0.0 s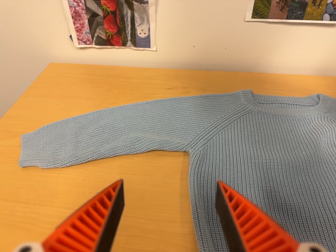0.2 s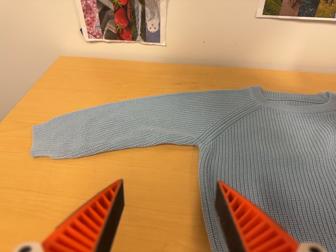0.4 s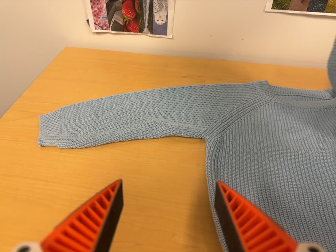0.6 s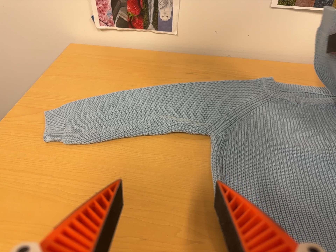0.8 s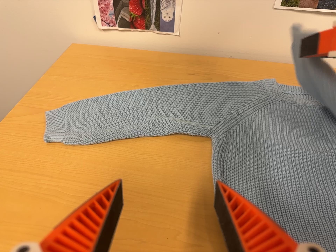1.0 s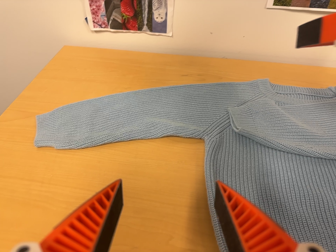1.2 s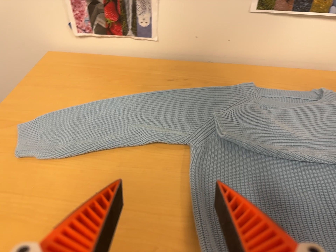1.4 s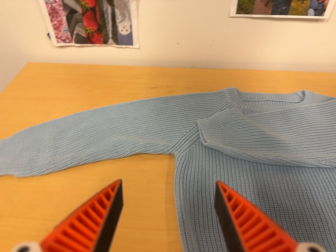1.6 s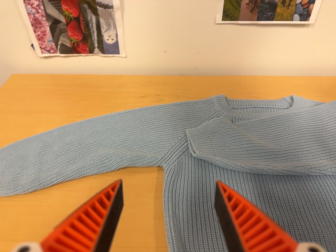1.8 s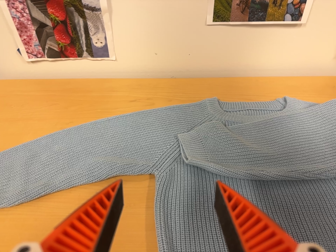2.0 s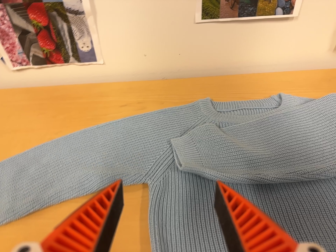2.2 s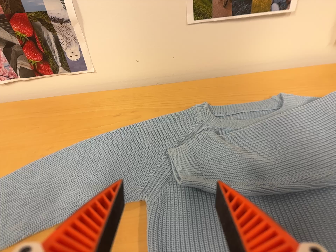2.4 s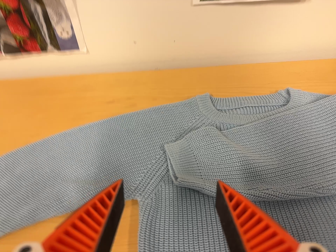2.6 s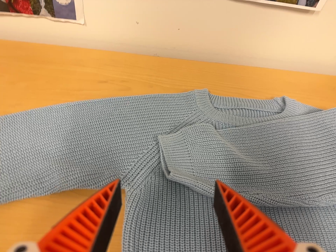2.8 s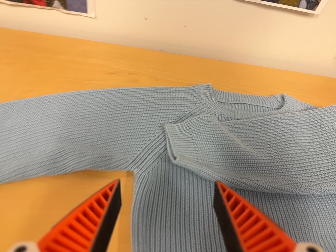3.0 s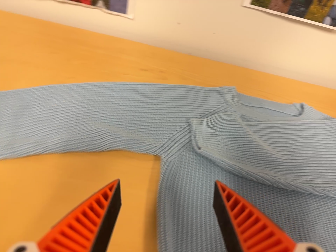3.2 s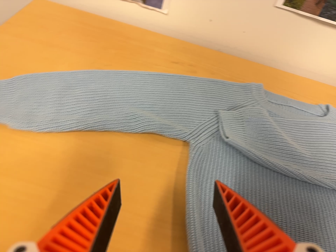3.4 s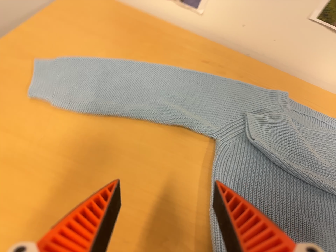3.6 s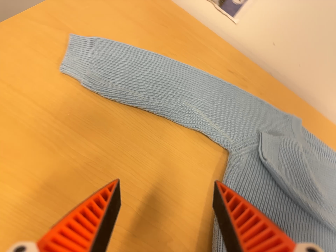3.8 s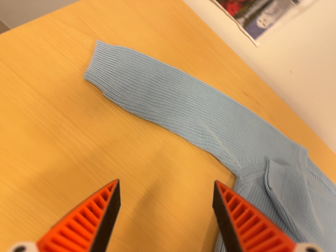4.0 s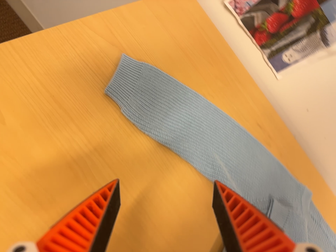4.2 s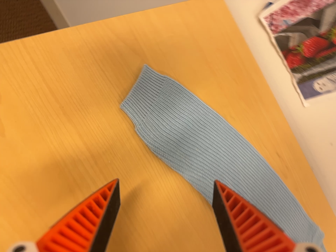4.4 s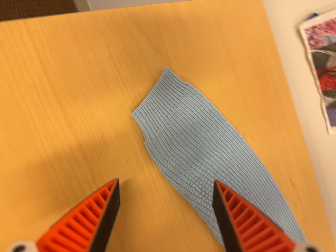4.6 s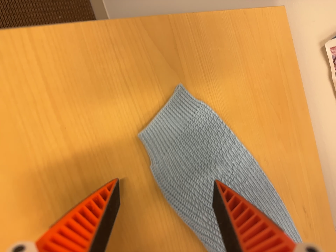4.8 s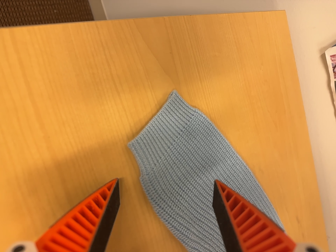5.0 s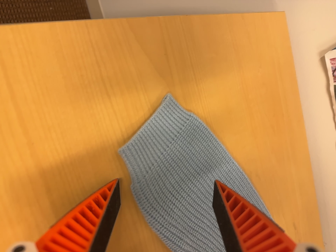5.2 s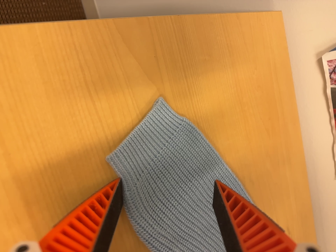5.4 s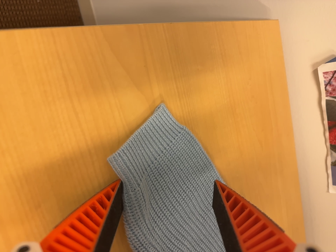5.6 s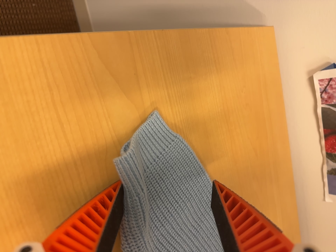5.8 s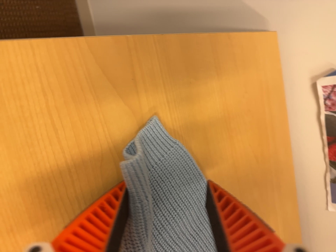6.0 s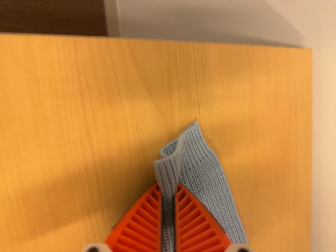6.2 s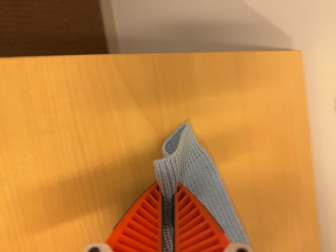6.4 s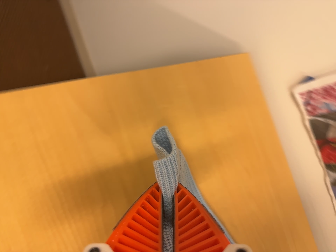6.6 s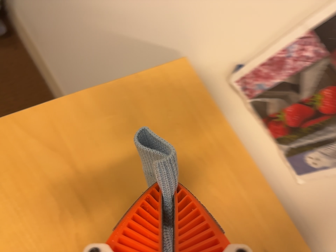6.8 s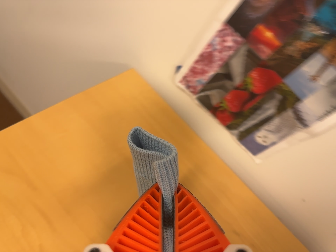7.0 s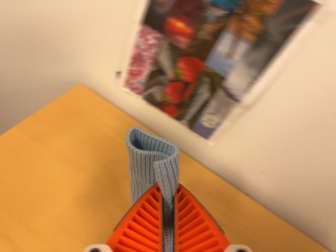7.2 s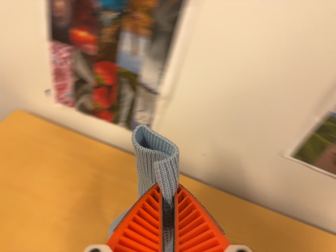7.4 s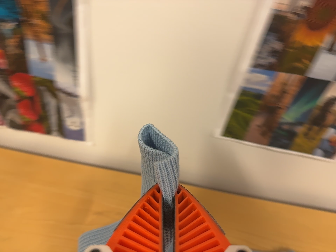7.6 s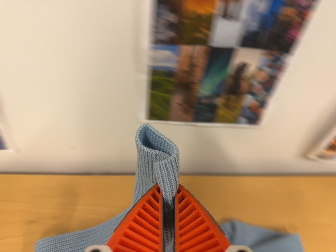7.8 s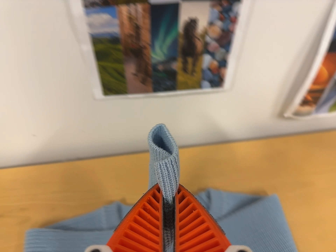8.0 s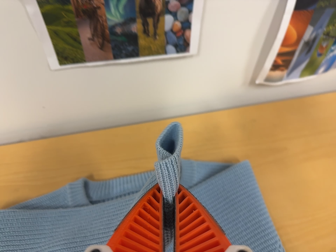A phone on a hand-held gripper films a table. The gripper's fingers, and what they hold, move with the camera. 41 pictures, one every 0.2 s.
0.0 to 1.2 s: The camera shifts only a little, or ends up much as it began.
1.2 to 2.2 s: The camera travels toward the top of its view, forward and to its right, about 10 cm, so close, fixed things drift downward. It rolls about its line of sight by about 10 degrees, and the scene rotates counterclockwise.
2.2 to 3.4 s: The camera travels to its left and toward the bottom of its view, about 16 cm, so close, fixed things drift to the right. It rolls about its line of sight by about 30 degrees, and the scene rotates clockwise.
3.4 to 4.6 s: The camera travels toward the top of its view, to its left and forward, about 24 cm, so close, fixed things drift downward. It rolls about its line of sight by about 50 degrees, and the scene rotates clockwise.
4.6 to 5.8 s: The camera travels forward and toward the top of its view, about 8 cm, so what stands in front looms larger.
5.8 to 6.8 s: The camera travels to its right and backward, about 20 cm, so close, fixed things drift to the left. Its aim tips toward the top of its view by about 15 degrees, and the scene shifts downward. It rolls about its line of sight by about 30 degrees, and the scene rotates counterclockwise.
6.8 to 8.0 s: The scene slides to the left, as the camera pans about 20 degrees to its right. It travels to its right, about 40 cm, so close, fixed things drift to the left. It rolls about its line of sight by about 55 degrees, and the scene rotates counterclockwise.
The film runs forward here.
